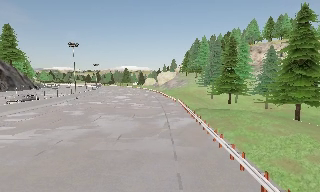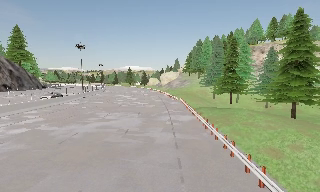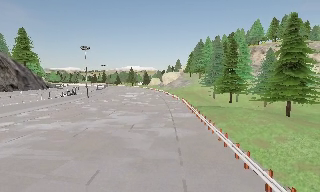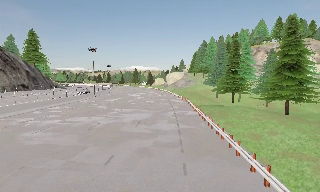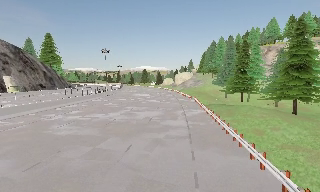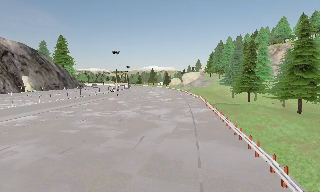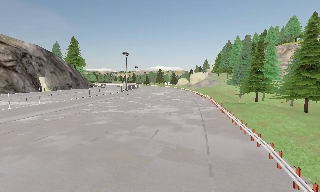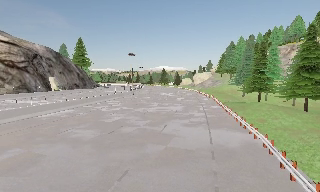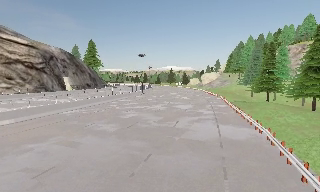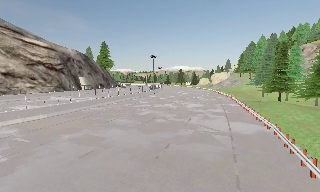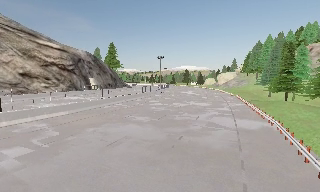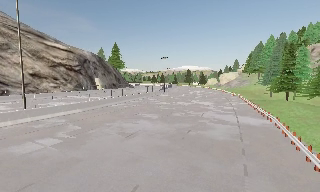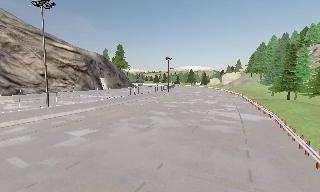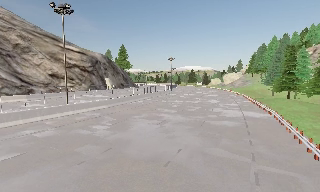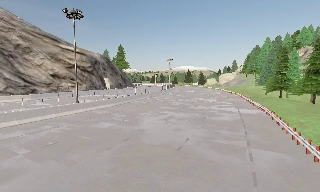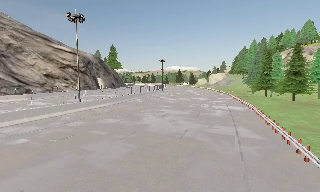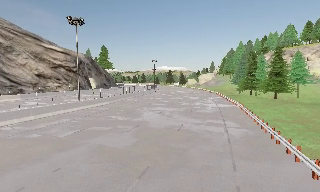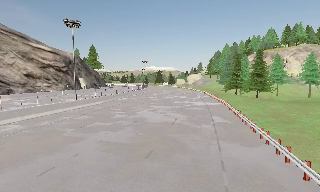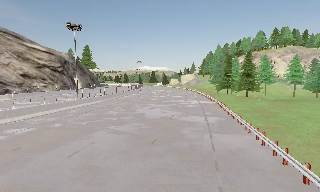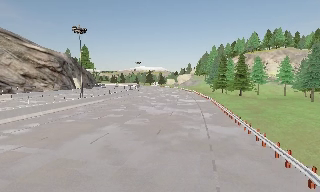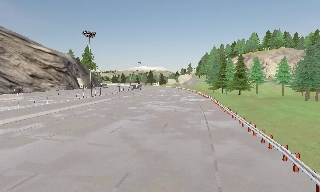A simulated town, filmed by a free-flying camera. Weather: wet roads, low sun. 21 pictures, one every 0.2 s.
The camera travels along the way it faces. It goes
backward.
0.0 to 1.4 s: The camera pans to its left, which is counterclockwise from overhead, by about 10 degrees. It travels backward, about 9 m, so what stands in front gets smaller.
1.4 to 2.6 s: The camera travels backward and to its left, about 10 m, so what stands in front gets smaller.
2.6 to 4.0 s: The camera pans to its right, which is clockwise from overhead, by about 15 degrees. It travels backward, about 13 m, so what stands in front gets smaller.
The film runs backward here.
